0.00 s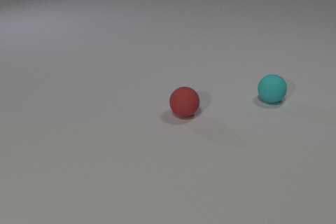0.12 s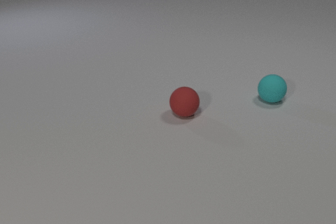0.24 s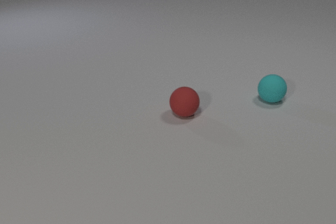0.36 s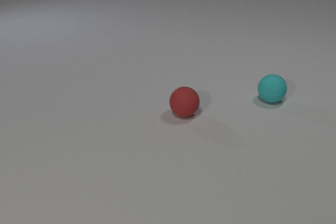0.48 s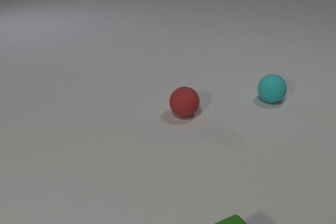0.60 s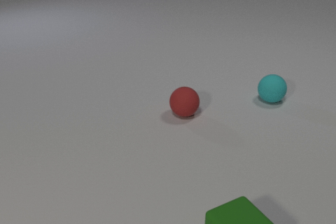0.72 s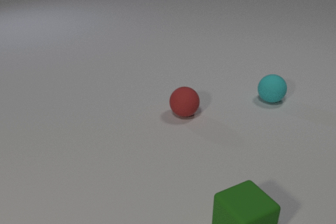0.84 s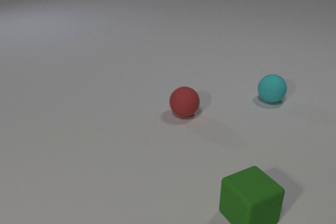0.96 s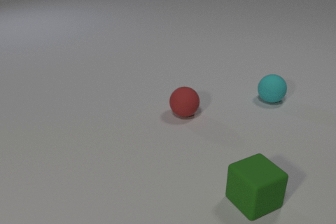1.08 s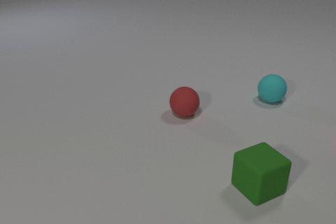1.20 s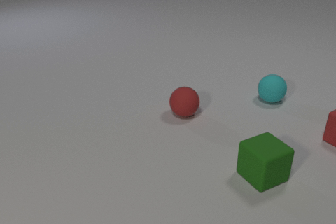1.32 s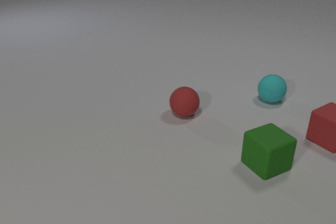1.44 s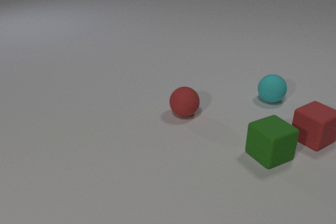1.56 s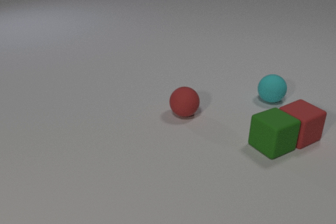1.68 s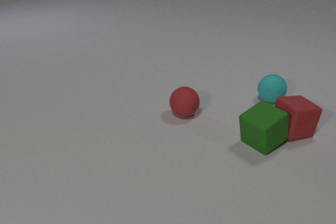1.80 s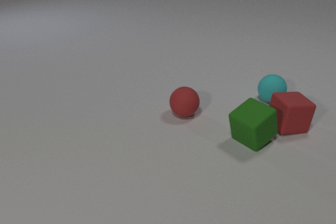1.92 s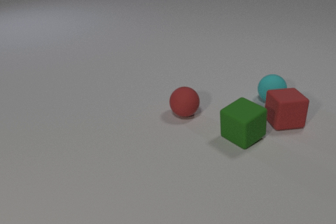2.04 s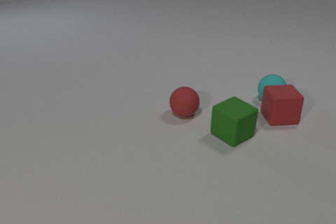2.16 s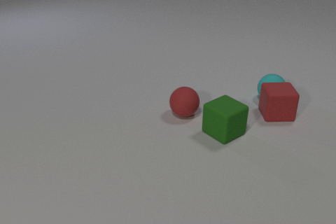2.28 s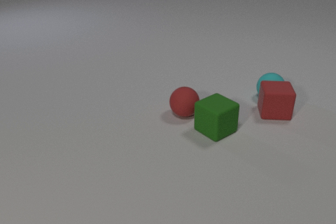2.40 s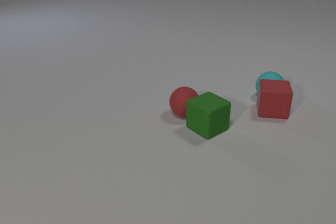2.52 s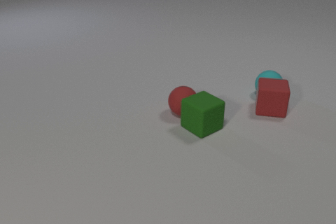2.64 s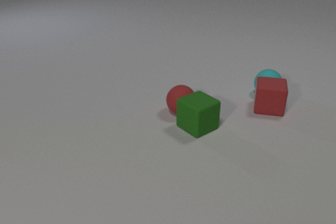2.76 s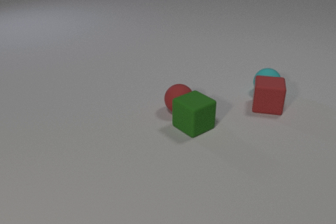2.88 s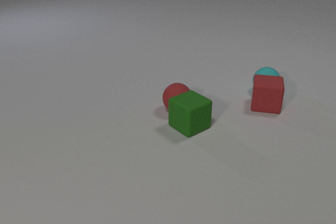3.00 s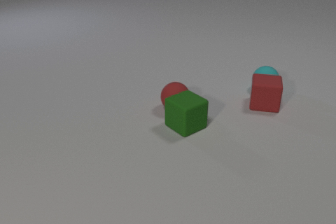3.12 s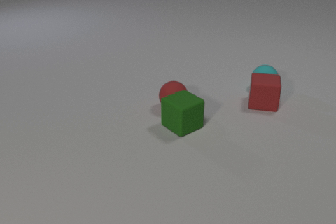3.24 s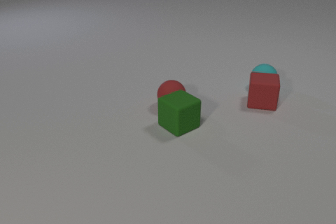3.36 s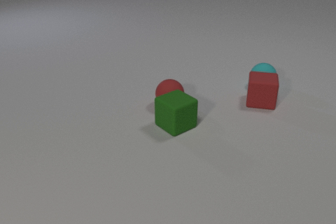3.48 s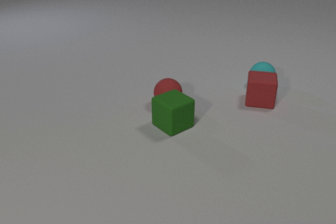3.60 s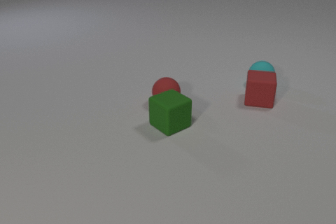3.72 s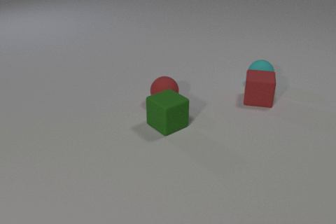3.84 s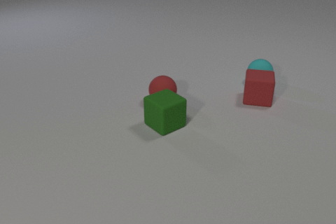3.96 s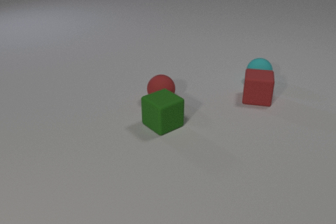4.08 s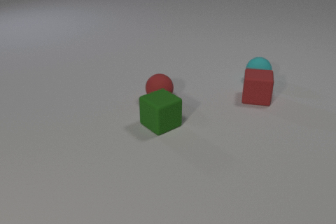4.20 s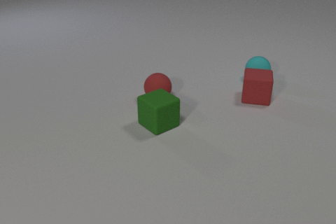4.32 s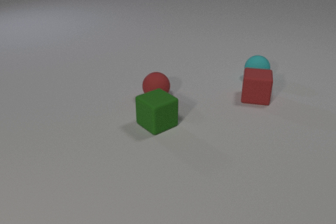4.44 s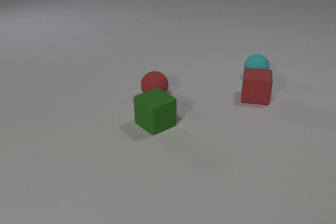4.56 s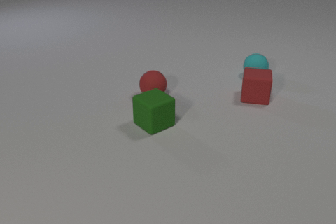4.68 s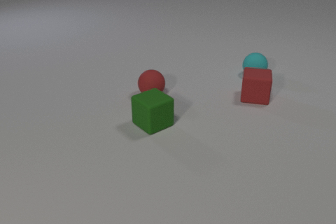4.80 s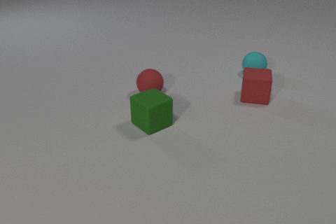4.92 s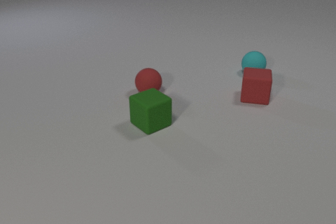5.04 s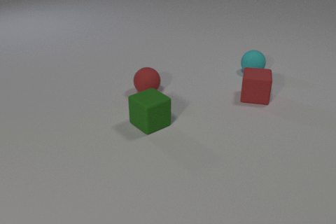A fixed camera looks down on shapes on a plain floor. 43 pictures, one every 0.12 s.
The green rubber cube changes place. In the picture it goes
away from the camera.
The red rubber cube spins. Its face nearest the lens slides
to the left.
0.00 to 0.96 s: The green rubber cube comes in at the bottom edge, slides away from the camera.
0.96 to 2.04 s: The green rubber cube slides away from the camera. The red rubber cube comes in at the right edge, slides to the left, spins clockwise seen from above by about 30 degrees, its near face sliding to the left. The green rubber cube and the red rubber cube collide.
2.04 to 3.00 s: The green rubber cube slides to the left. The red rubber cube slides away from the camera and to the left. The cyan rubber sphere rolls away from the camera. The red rubber sphere rolls away from the camera and to the left. The red rubber cube and the cyan rubber sphere collide. The green rubber cube and the red rubber sphere collide.
3.00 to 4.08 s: The green rubber cube slides to the left. The red rubber cube slides away from the camera and to the left. The cyan rubber sphere rolls away from the camera. The red rubber sphere rolls away from the camera and to the left.
4.08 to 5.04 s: The green rubber cube slides to the left. The cyan rubber sphere rolls away from the camera. The red rubber sphere rolls away from the camera and to the left.
How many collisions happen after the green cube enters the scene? 3.
Are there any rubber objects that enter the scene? yes.
What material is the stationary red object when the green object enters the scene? rubber.
